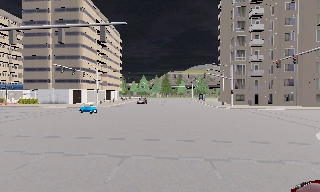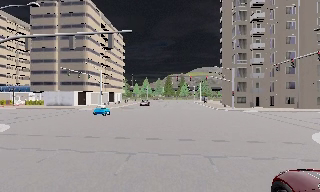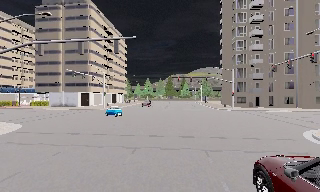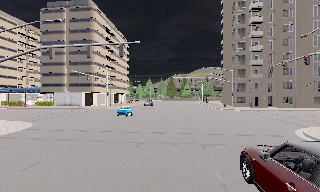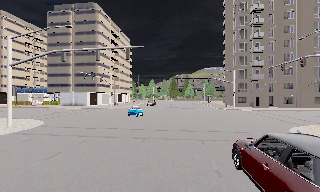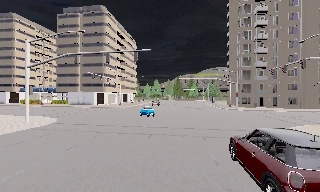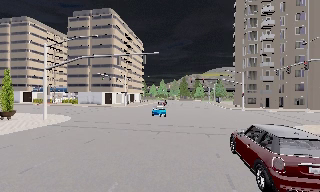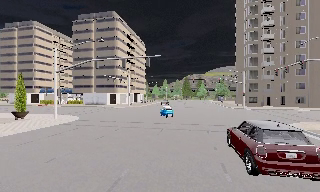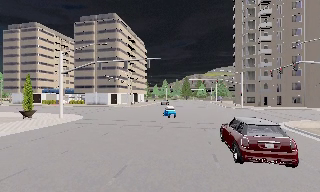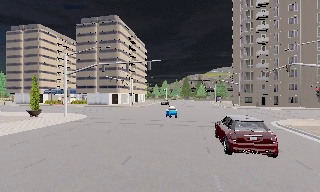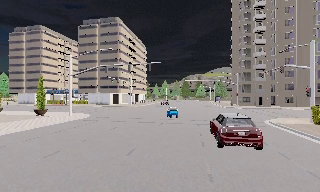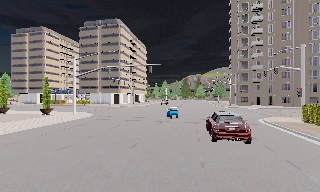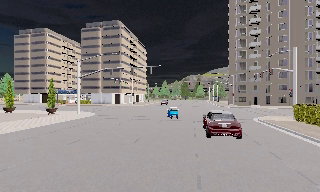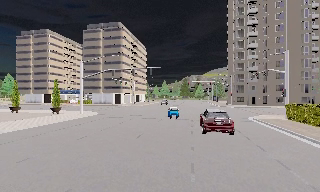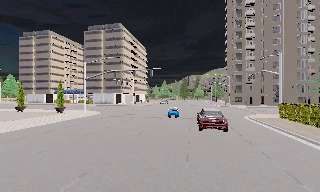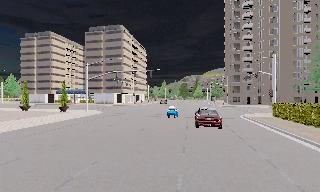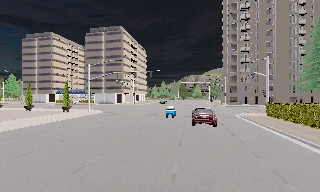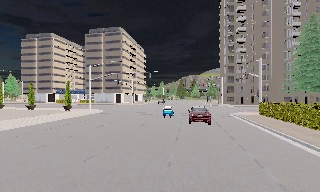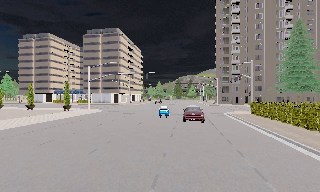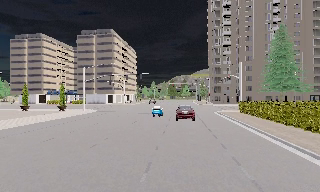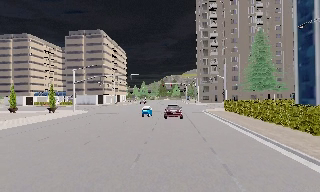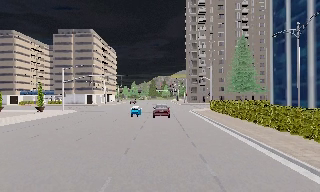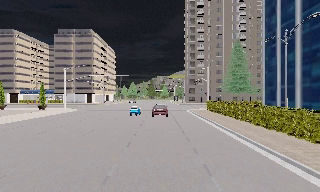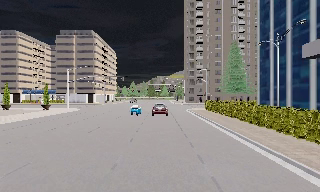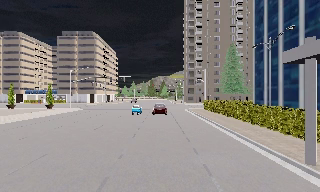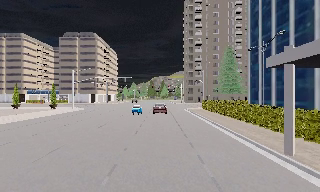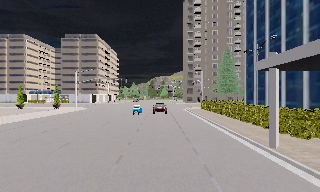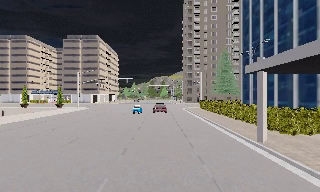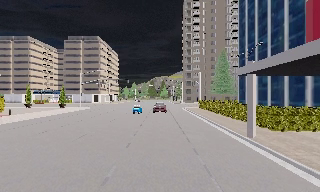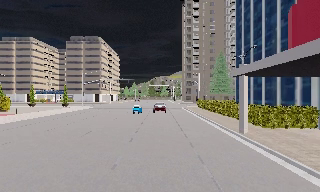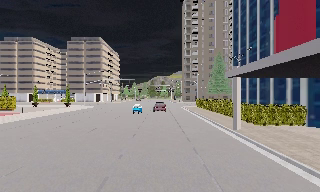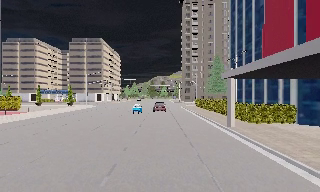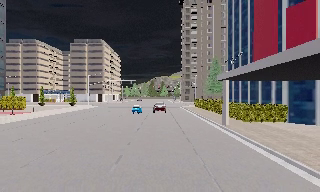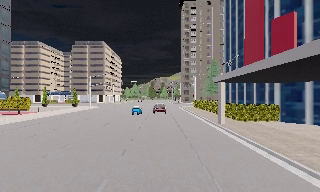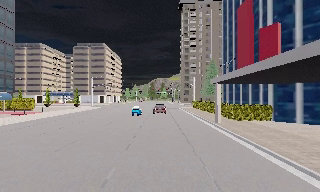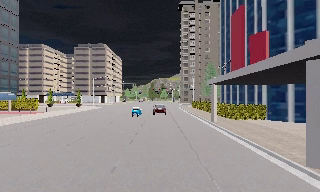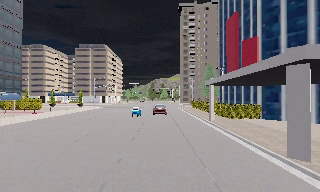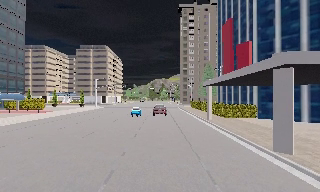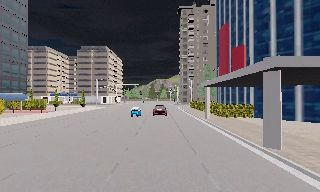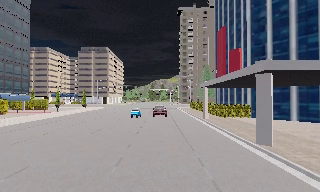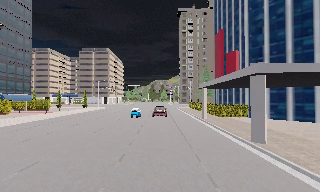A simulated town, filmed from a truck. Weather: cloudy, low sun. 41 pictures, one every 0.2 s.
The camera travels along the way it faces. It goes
backward.
0.0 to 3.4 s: The camera travels backward, about 16 m, so what stands in front gets smaller.
3.4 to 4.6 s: The scene slides to the left, as the camera pans about 10 degrees to its right. It travels backward, about 6 m, so what stands in front gets smaller.
4.6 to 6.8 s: The camera travels backward, about 11 m, so what stands in front gets smaller.
6.8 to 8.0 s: The camera travels backward, about 4.5 m, so what stands in front gets smaller. It loses speed.
The film runs backward here.
